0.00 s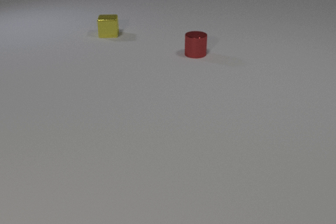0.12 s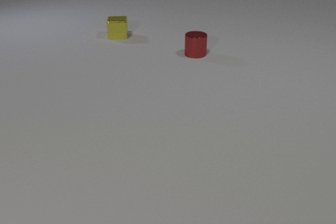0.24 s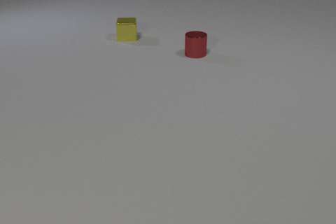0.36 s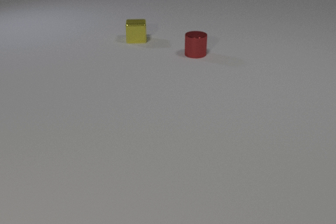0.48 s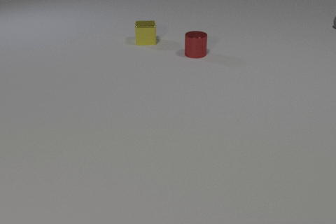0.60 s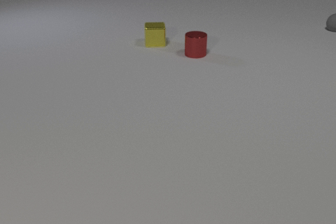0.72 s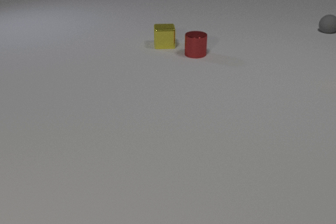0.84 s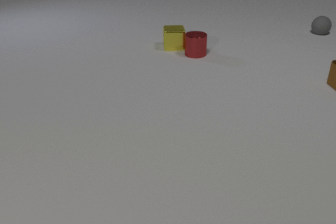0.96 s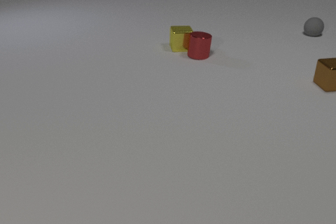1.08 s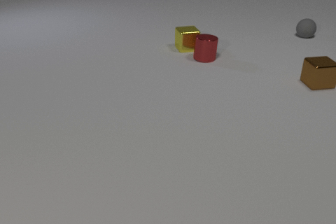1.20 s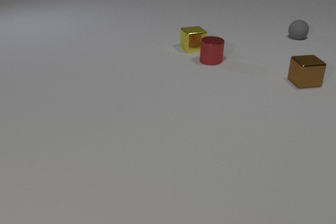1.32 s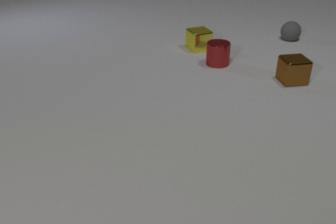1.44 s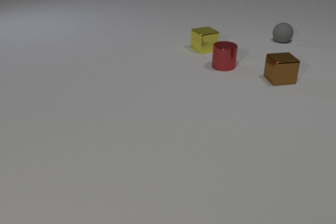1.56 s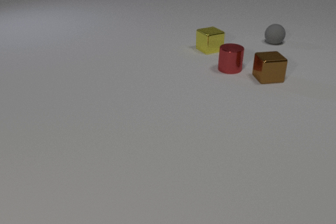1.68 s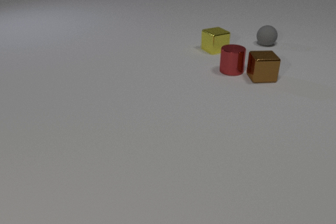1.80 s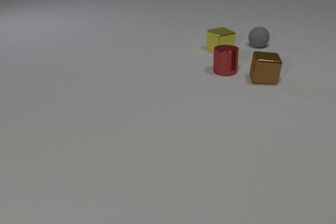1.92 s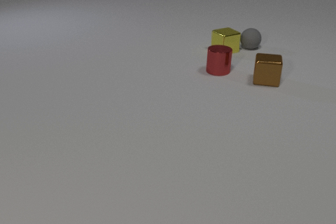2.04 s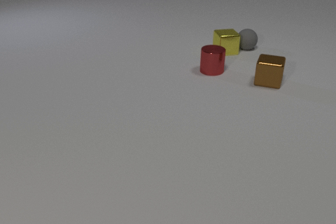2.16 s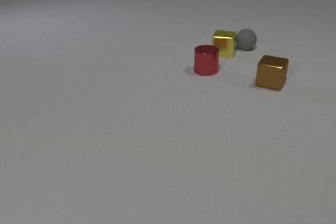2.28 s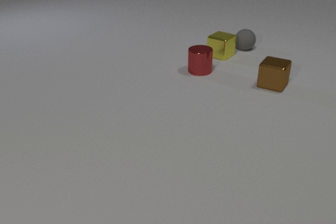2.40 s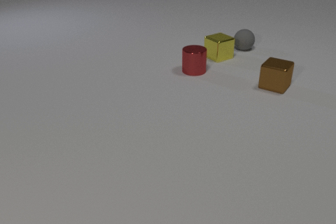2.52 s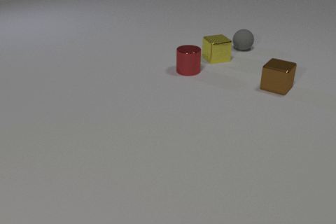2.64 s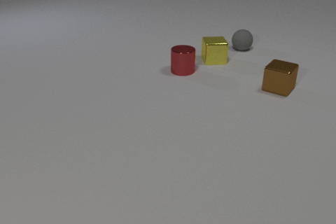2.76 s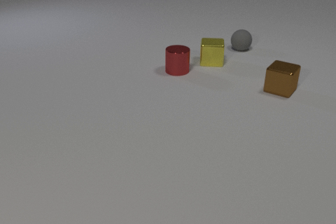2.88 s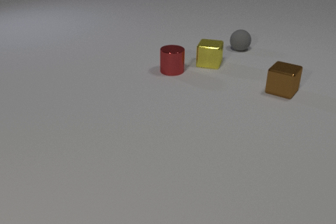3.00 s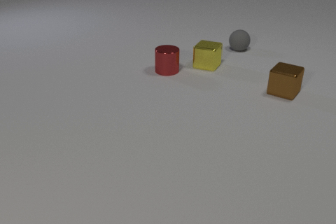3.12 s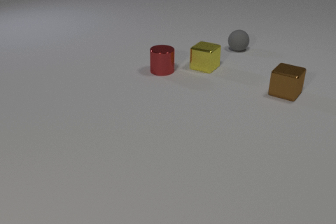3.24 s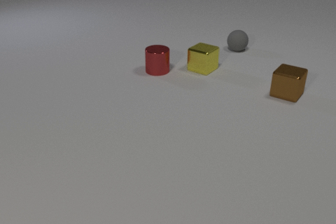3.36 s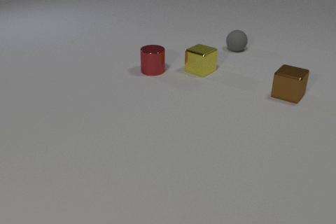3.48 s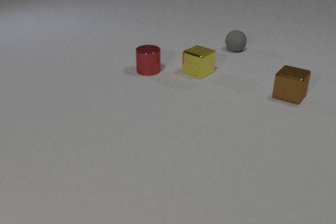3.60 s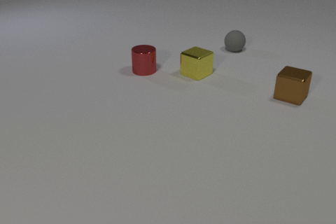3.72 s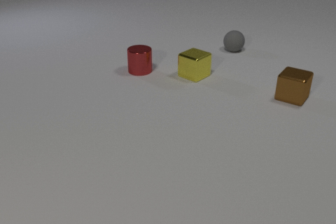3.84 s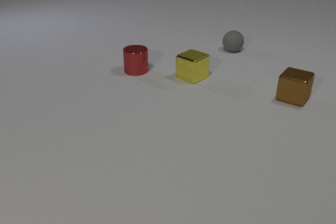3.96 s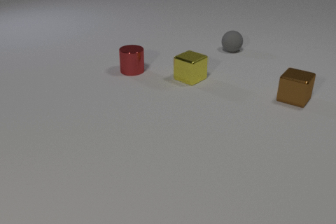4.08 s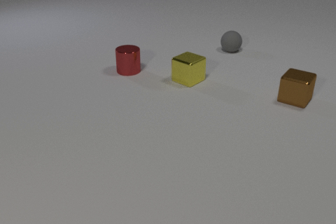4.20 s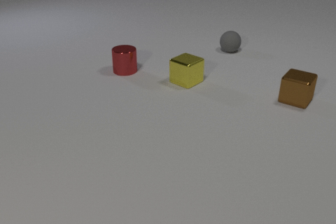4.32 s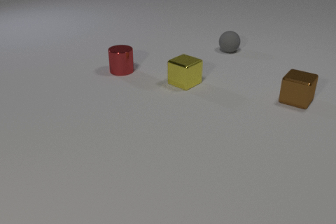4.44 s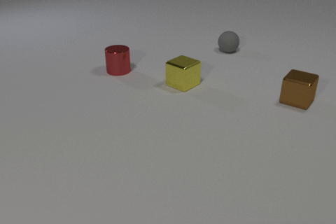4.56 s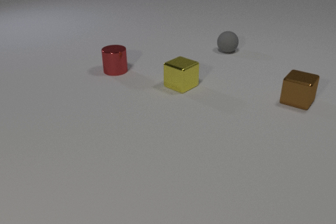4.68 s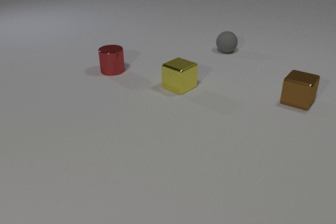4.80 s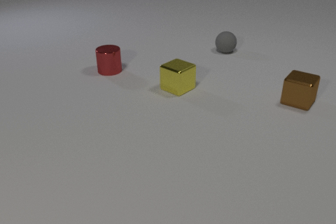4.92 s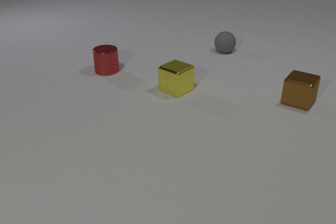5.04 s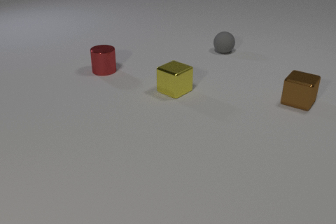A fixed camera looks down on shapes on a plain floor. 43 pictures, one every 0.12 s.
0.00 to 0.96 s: The yellow metal cube slides to the right and toward the camera. The brown metal cube comes in at the right edge, slides to the left. The gray rubber sphere comes in at the right edge, rolls toward the camera and to the left. The yellow metal cube and the red metal cylinder collide.
0.96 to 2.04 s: The yellow metal cube slides to the right. The red metal cylinder slides toward the camera. The brown metal cube slides to the left, spins clockwise seen from above by about 30 degrees, its near face sliding to the left. The gray rubber sphere rolls to the left and toward the camera. The red metal cylinder and the brown metal cube collide. The yellow metal cube and the gray rubber sphere collide.
2.04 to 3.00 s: The yellow metal cube slides toward the camera and to the left, spins clockwise seen from above by about 120 degrees, its near face sliding to the left. The red metal cylinder slides to the left. The brown metal cube slides toward the camera and to the right. The gray rubber sphere rolls to the left and toward the camera.
3.00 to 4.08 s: The yellow metal cube slides toward the camera and to the left. The red metal cylinder slides to the left. The brown metal cube slides toward the camera and to the right. The gray rubber sphere rolls to the left and toward the camera.
4.08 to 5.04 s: The yellow metal cube slides toward the camera and to the left. The red metal cylinder slides to the left. The gray rubber sphere rolls to the left.
How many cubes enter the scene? 1.
What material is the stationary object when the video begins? metal.
Are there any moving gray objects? yes.
